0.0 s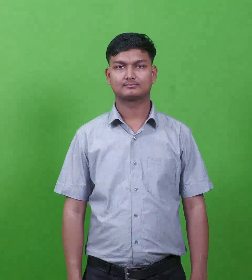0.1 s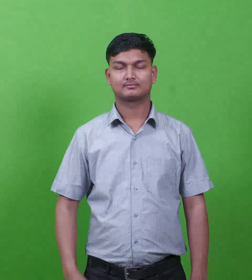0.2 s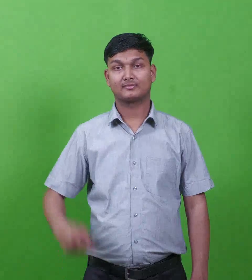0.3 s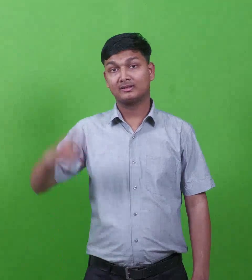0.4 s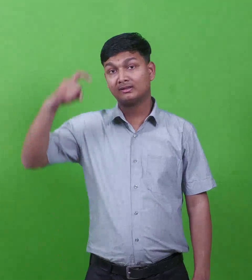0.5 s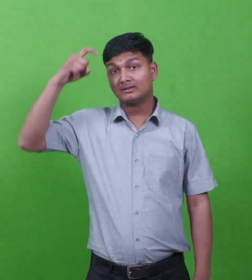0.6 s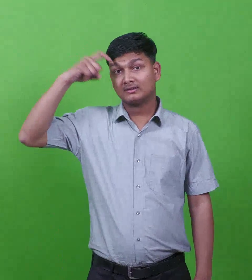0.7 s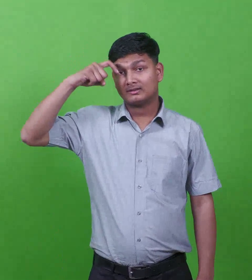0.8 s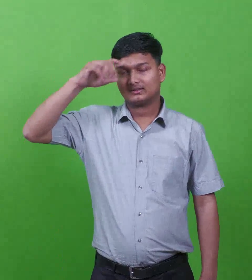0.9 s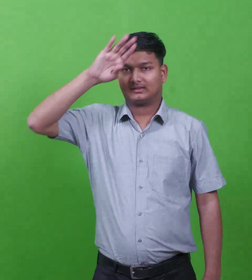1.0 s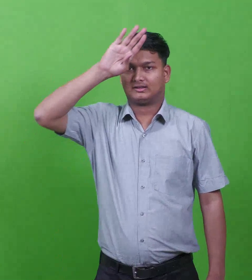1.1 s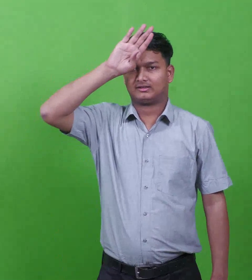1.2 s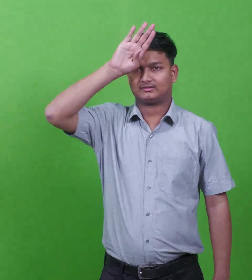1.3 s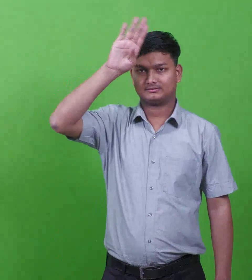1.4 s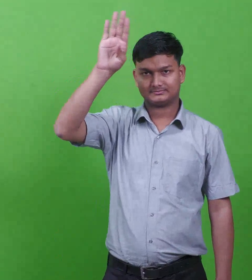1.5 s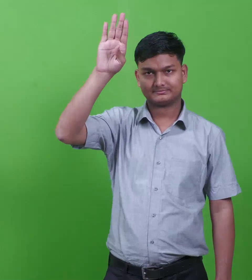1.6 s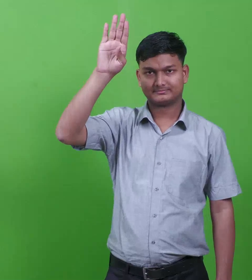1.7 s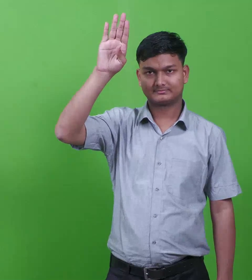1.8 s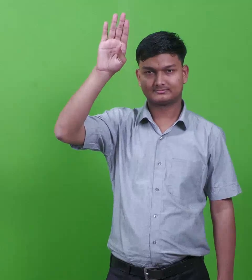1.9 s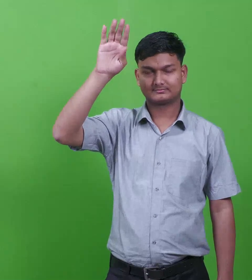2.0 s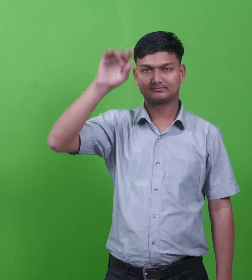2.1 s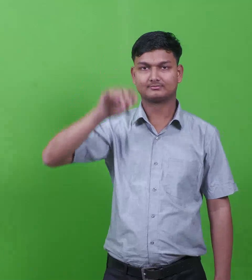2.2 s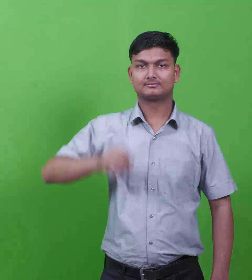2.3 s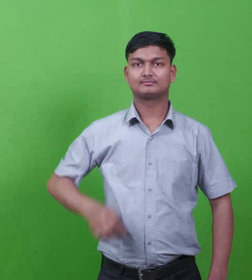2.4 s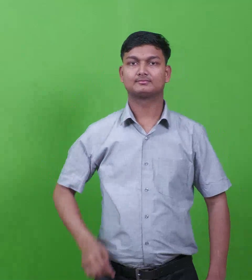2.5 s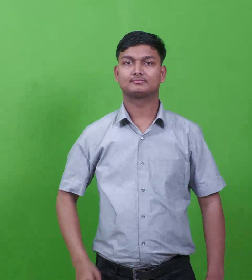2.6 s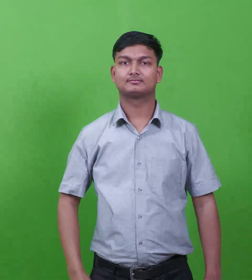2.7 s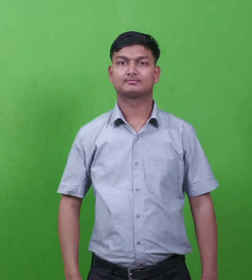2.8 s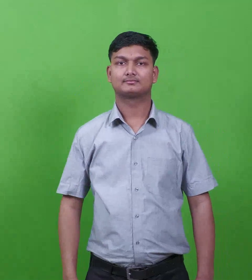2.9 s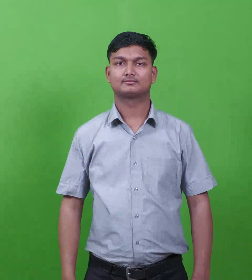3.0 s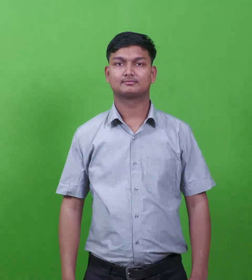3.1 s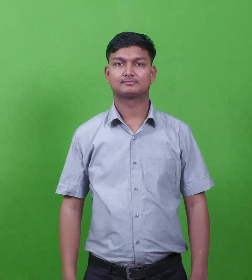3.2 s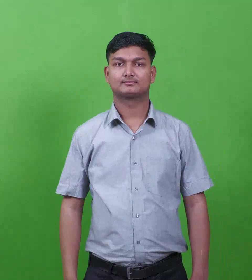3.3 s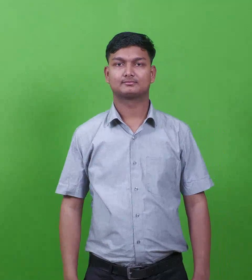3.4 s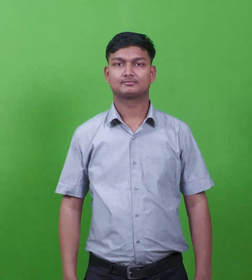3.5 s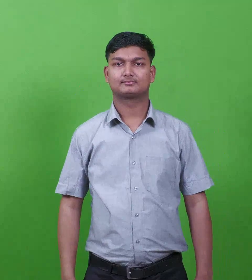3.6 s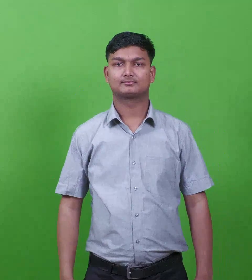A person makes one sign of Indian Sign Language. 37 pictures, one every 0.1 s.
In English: king solomon
